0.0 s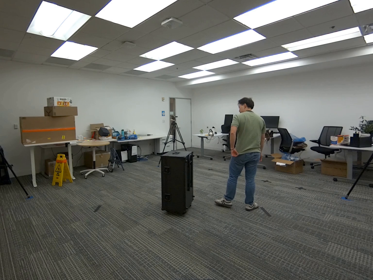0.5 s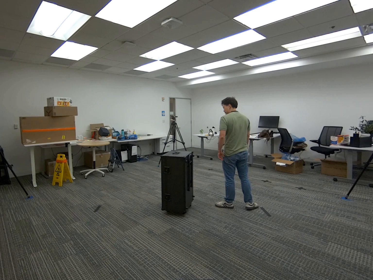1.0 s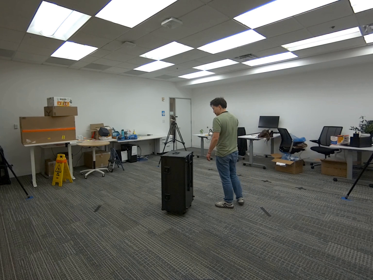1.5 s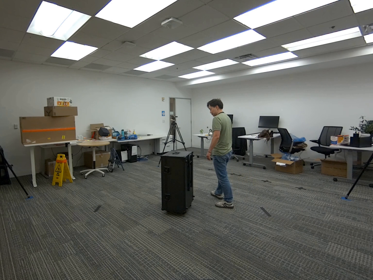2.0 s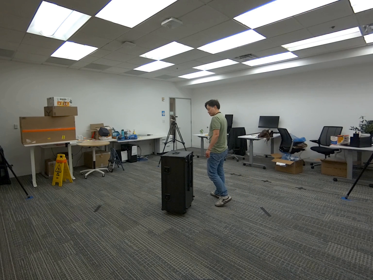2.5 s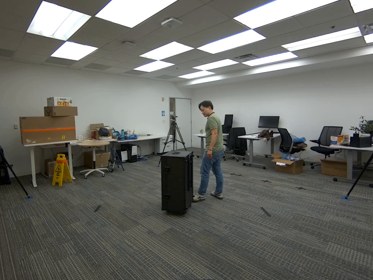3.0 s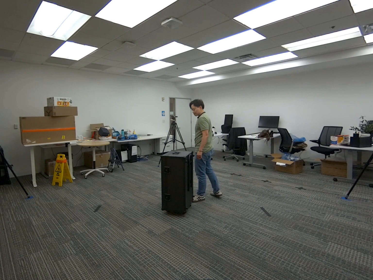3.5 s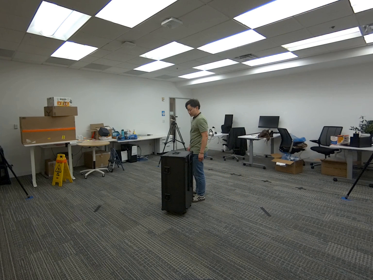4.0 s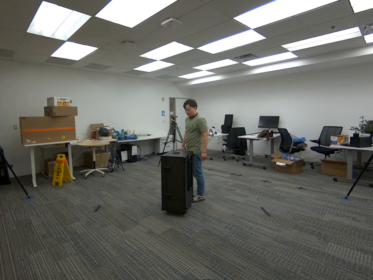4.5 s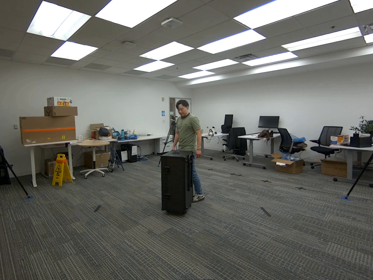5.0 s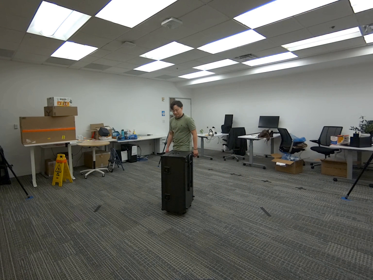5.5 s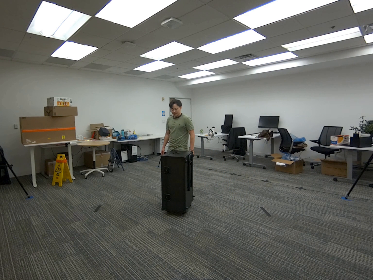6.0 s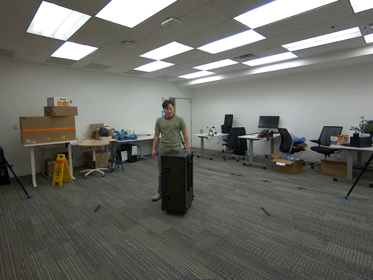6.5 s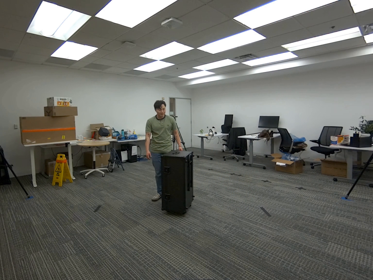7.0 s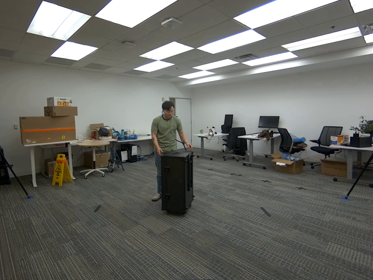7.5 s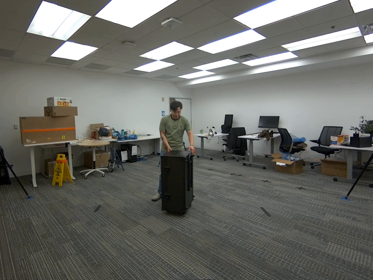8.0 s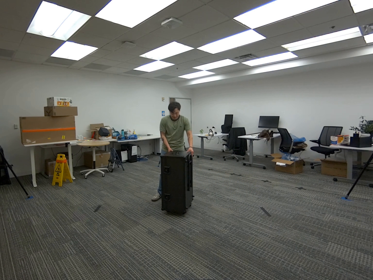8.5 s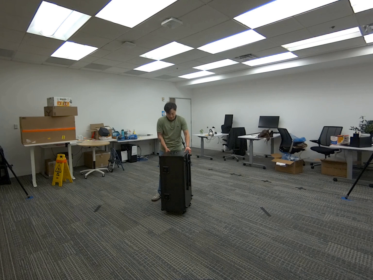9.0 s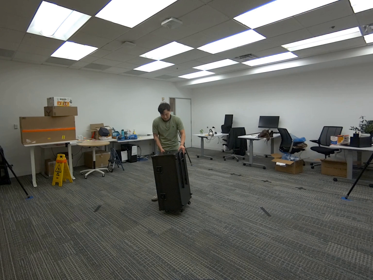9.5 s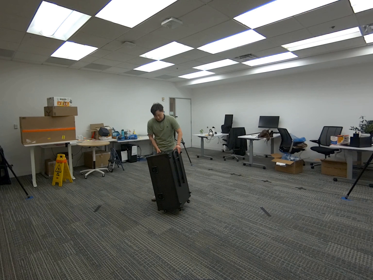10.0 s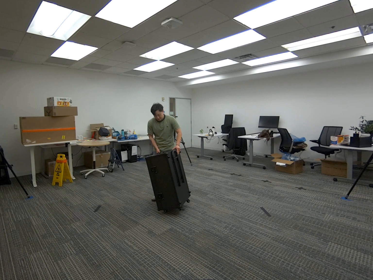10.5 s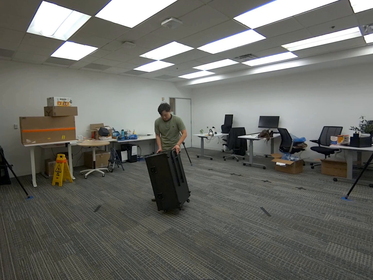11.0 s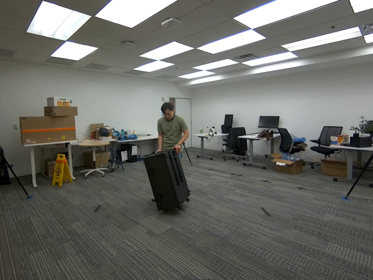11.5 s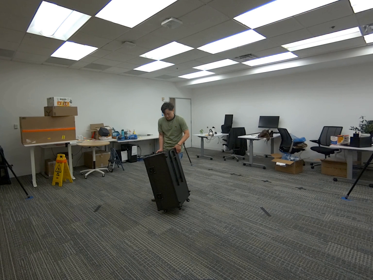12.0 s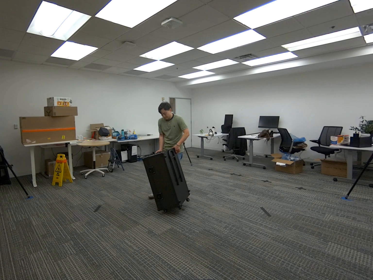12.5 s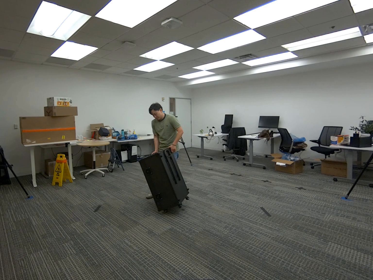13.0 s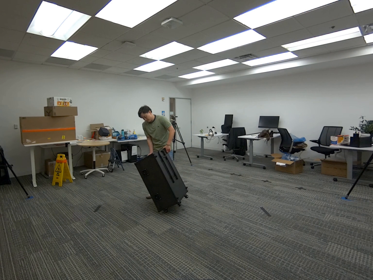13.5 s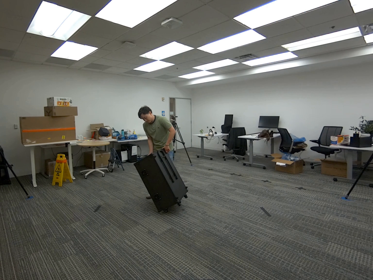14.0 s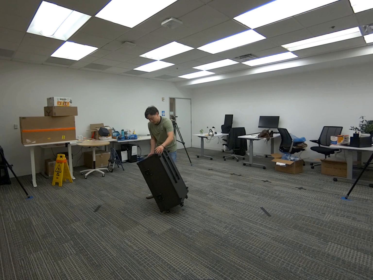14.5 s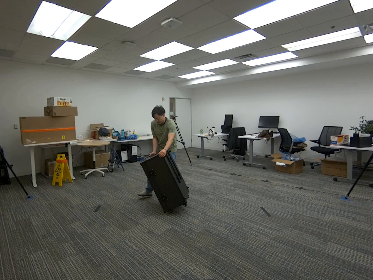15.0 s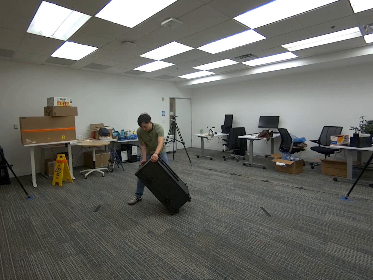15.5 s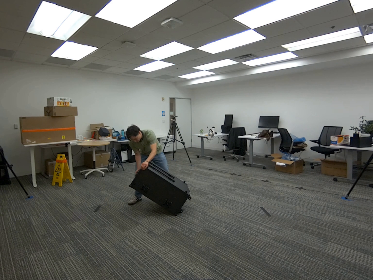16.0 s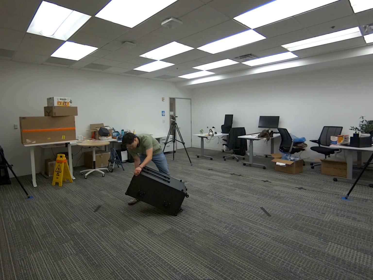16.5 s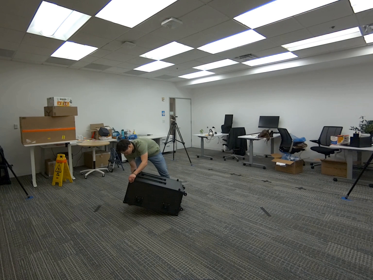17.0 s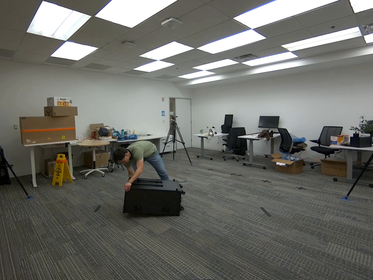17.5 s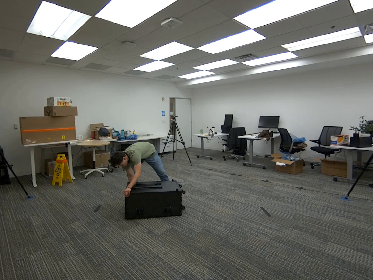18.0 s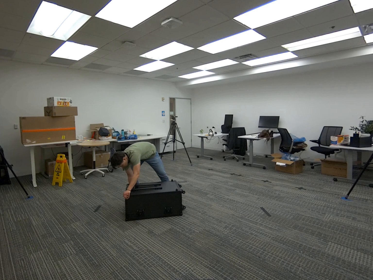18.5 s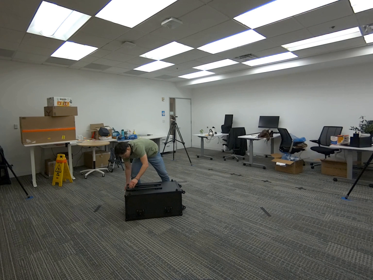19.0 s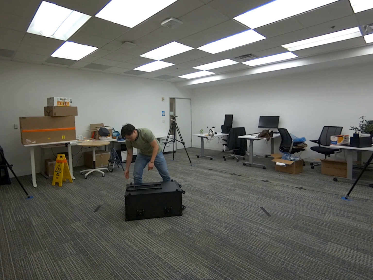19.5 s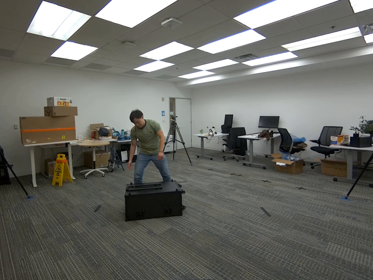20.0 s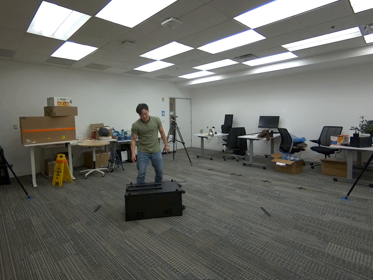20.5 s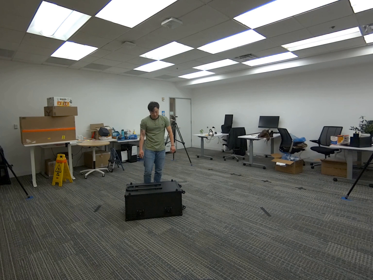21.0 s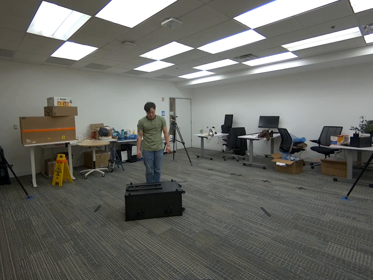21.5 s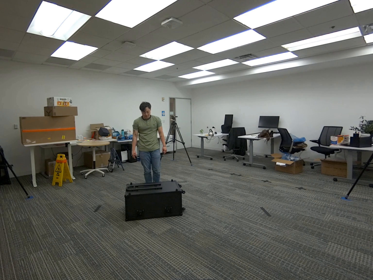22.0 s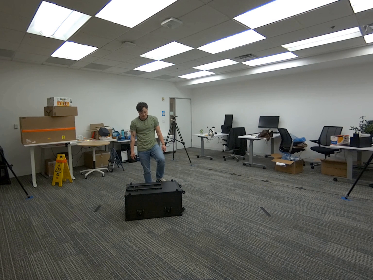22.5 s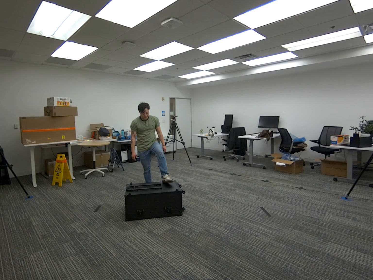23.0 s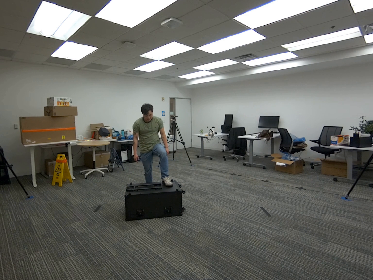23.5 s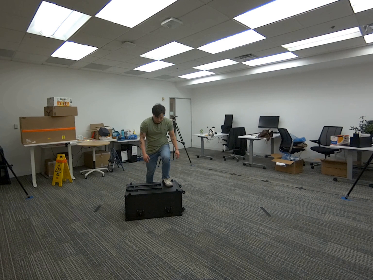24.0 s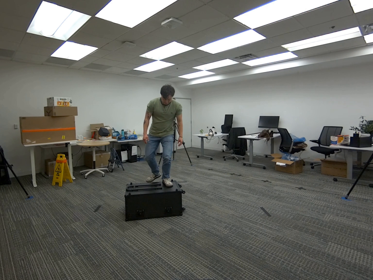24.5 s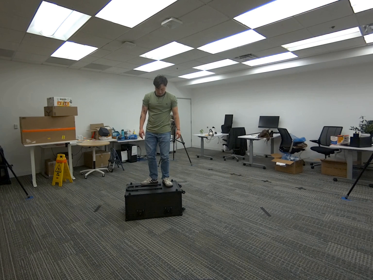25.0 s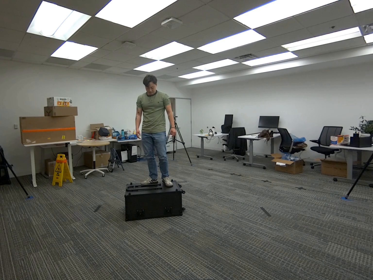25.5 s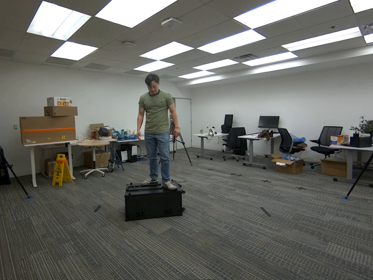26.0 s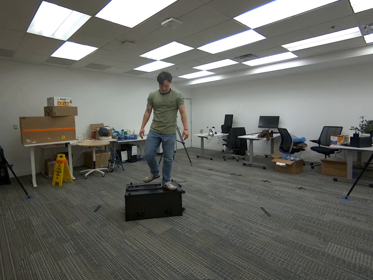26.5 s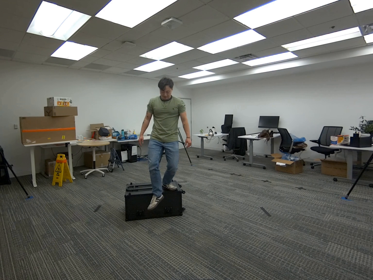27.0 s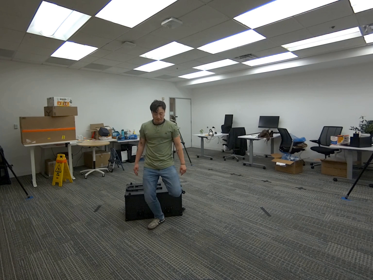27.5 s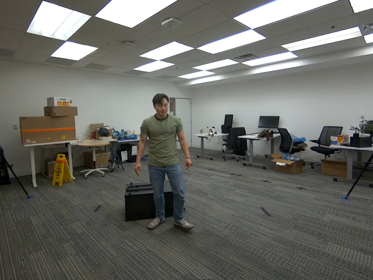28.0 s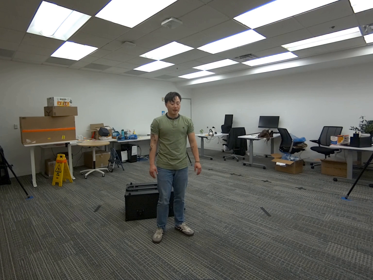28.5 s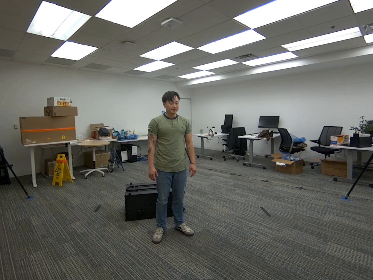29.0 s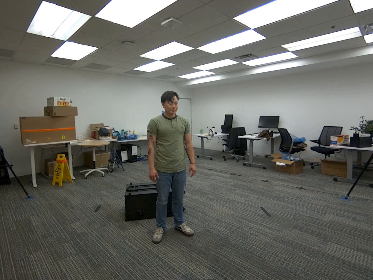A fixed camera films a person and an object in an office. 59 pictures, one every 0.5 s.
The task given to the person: Walk over to the G1 Box and place the box on its side and proceed to step up the box and then step down.
